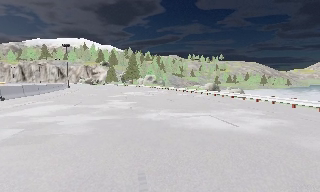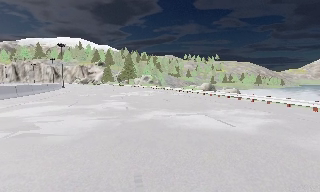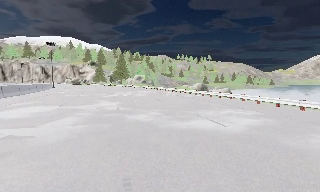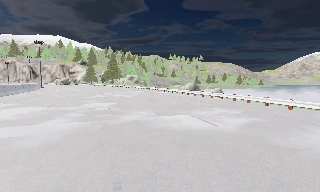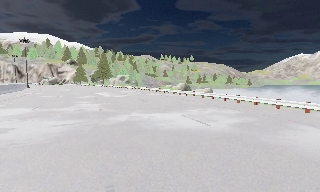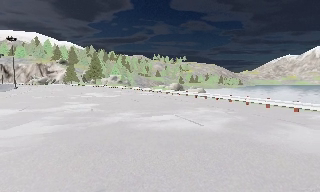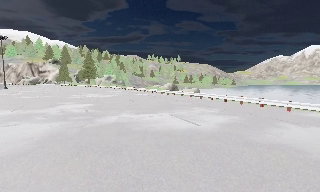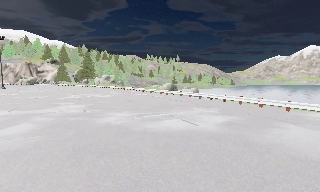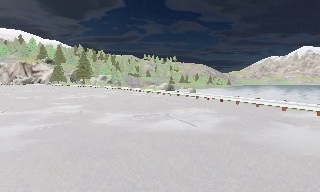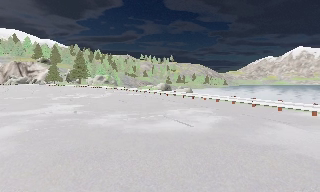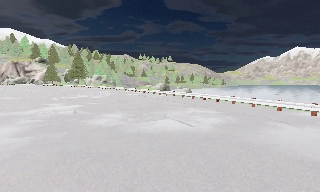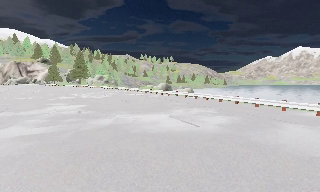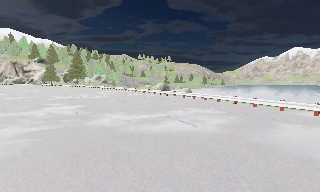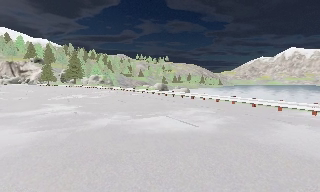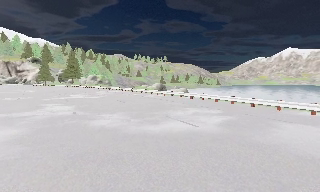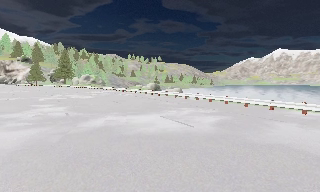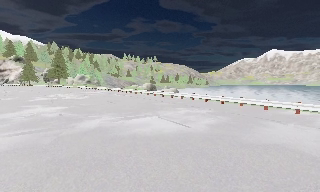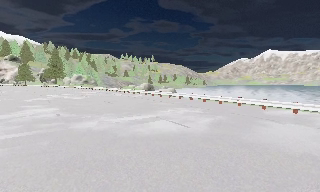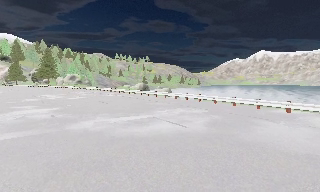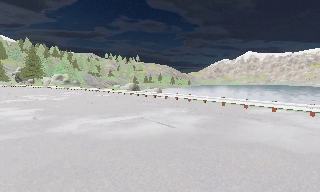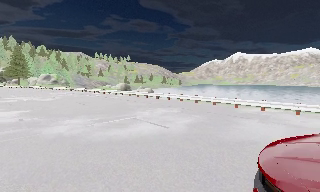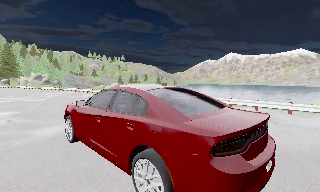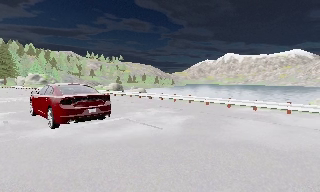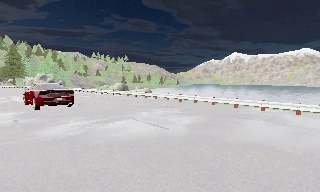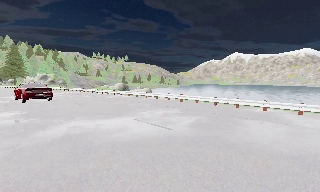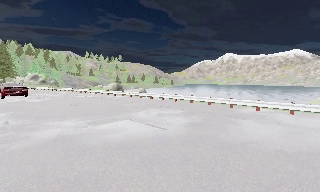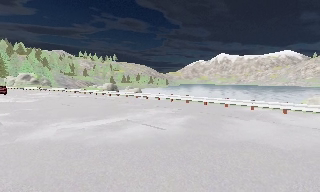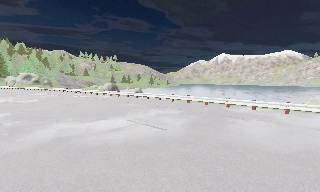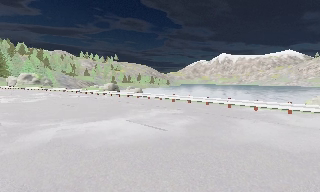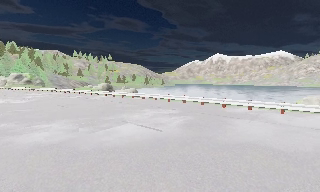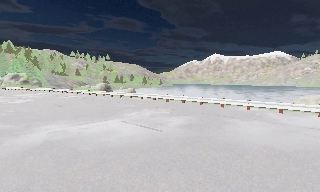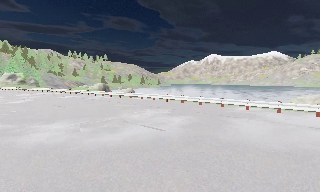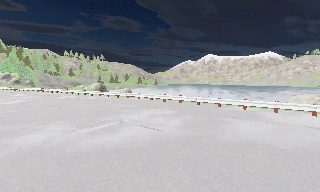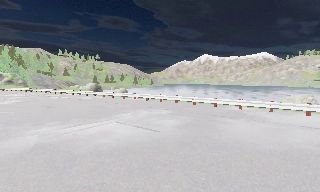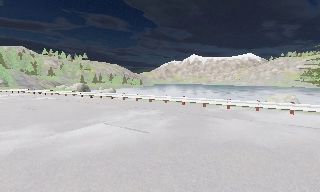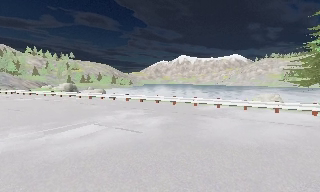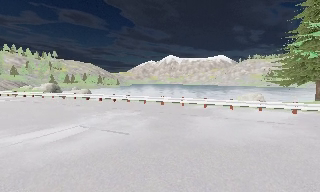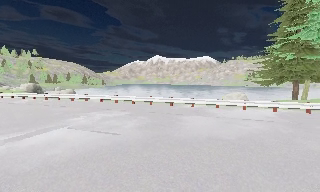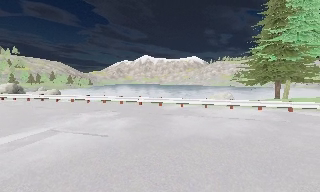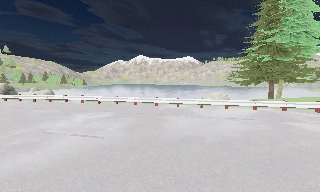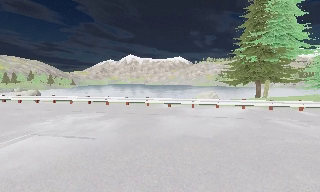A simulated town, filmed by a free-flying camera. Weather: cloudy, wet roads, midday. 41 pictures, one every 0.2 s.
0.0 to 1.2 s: The camera swings to its right by about 15 degrees, and the scene slides to the left.
1.2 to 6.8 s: The scene slides to the left, as the camera pans about 30 degrees to its right. It travels forward and to its left, about 1.5 m.
6.8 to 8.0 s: The camera pans to its right, which is clockwise from overhead, by about 20 degrees.
The film runs forward here.
